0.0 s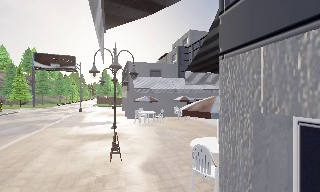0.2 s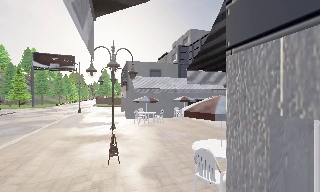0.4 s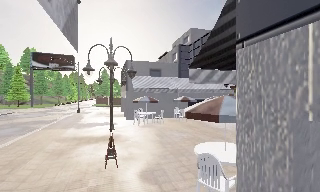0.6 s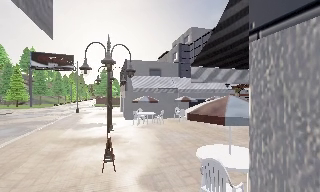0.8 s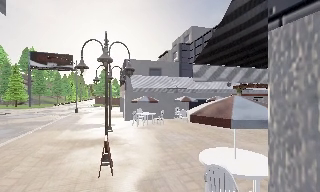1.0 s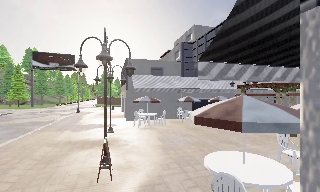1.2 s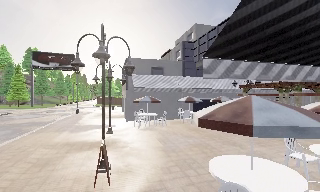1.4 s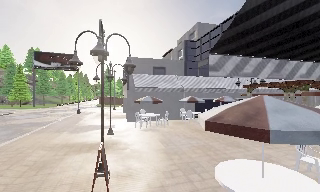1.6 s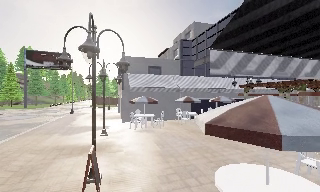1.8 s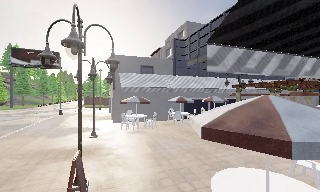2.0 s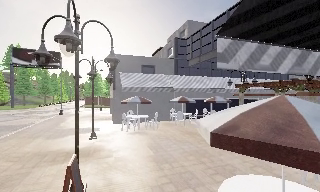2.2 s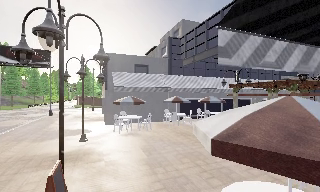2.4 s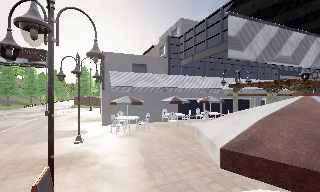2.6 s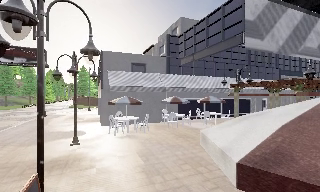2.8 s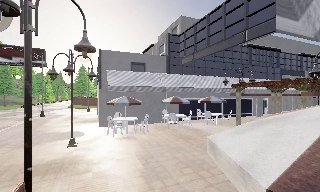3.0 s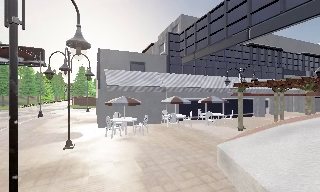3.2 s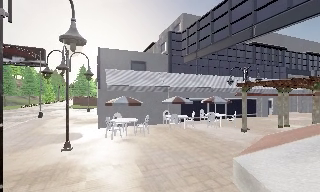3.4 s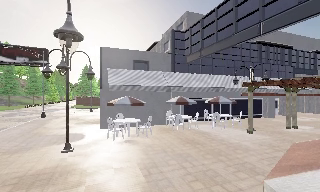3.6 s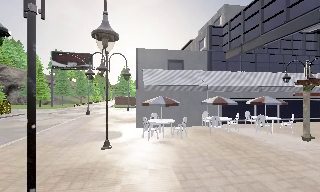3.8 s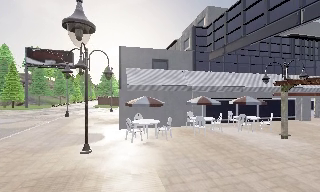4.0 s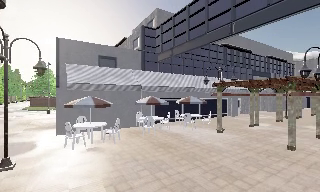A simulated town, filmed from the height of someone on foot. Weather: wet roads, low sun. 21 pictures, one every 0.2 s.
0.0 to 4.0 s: The scene slides to the left, as the camera pans about 15 degrees to its right. It travels forward, about 6 m, so what stands in front looms larger.
The film runs forward here.
